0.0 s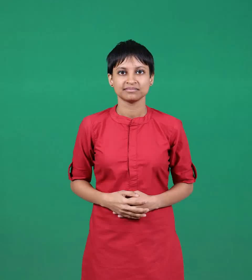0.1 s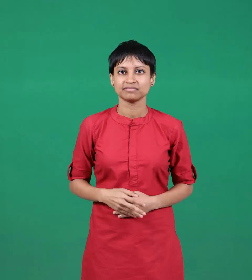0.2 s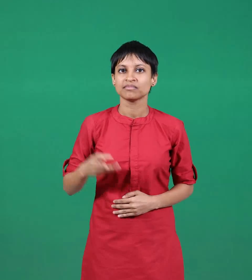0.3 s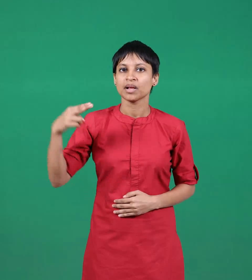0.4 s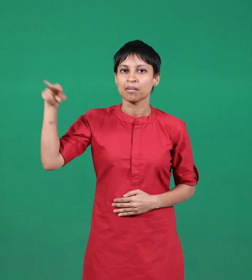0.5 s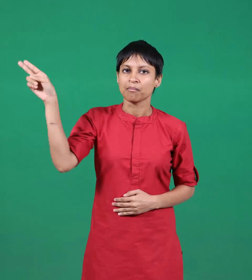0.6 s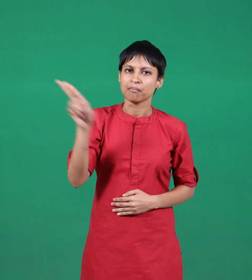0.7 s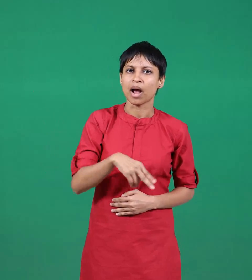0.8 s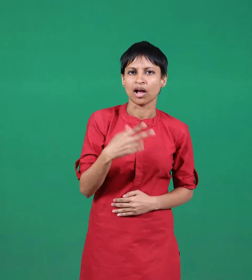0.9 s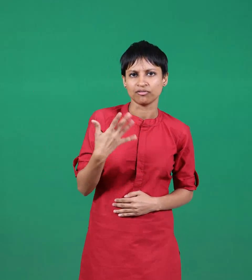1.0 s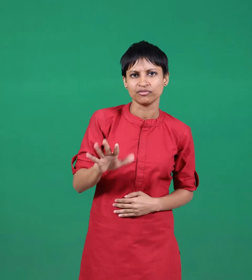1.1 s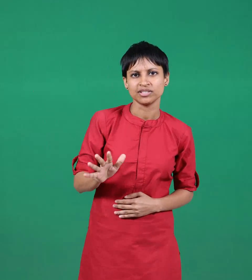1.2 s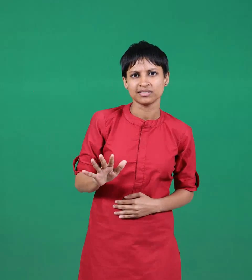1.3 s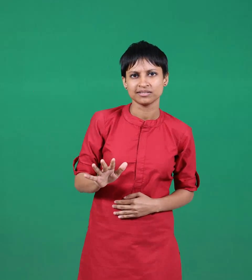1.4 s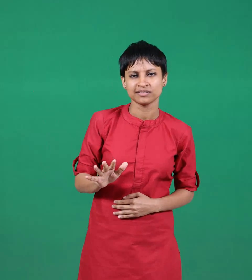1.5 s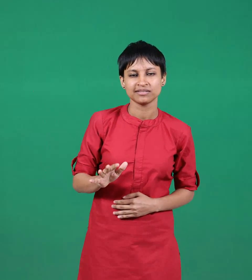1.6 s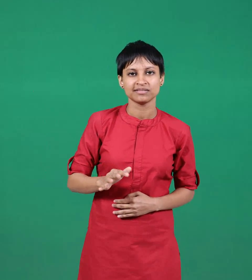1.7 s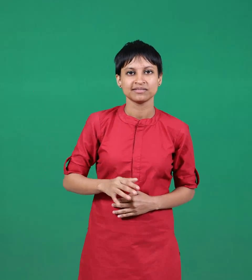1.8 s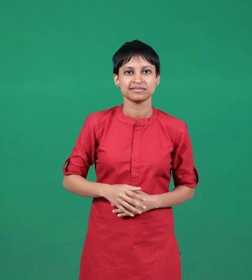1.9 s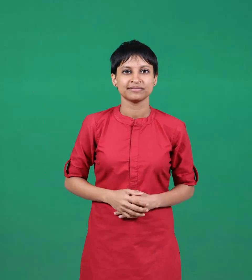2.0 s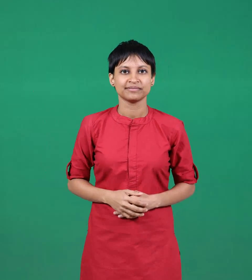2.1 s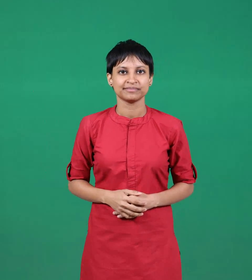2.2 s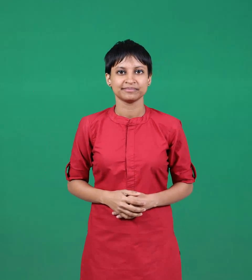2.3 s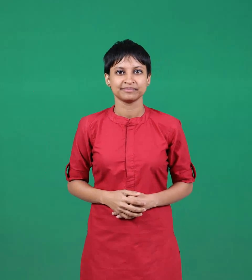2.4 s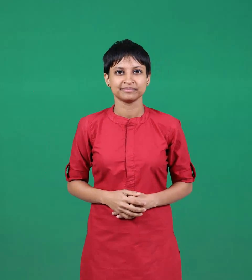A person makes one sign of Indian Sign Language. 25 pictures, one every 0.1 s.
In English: returned
